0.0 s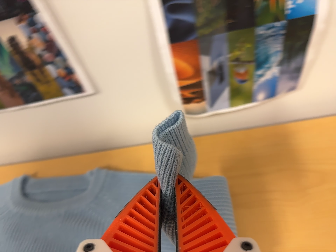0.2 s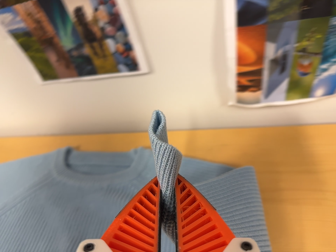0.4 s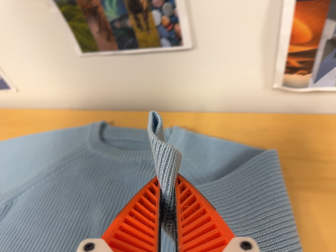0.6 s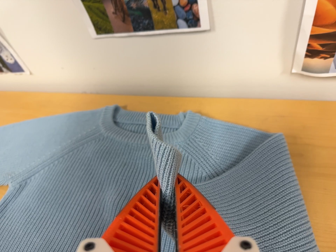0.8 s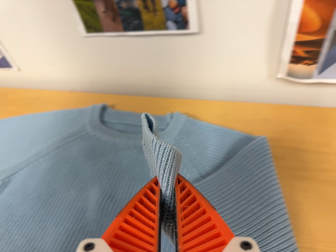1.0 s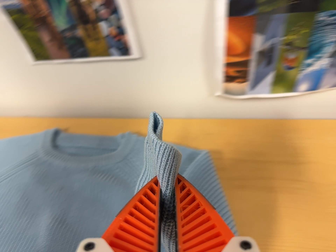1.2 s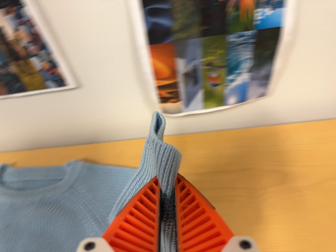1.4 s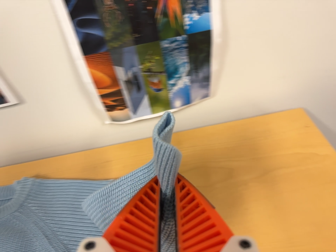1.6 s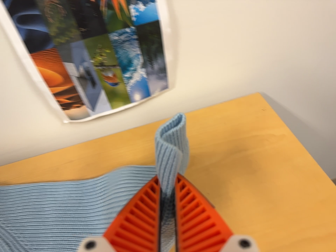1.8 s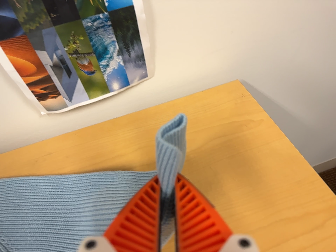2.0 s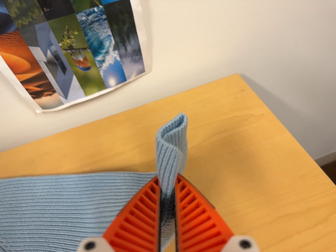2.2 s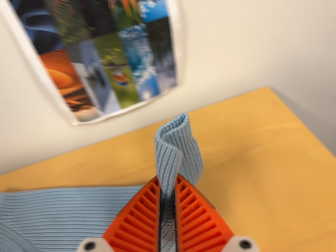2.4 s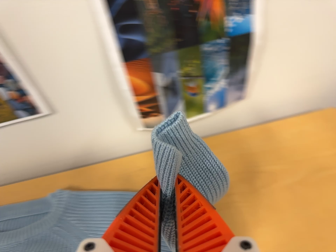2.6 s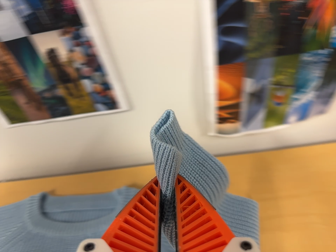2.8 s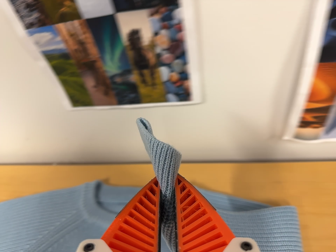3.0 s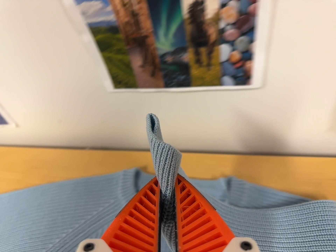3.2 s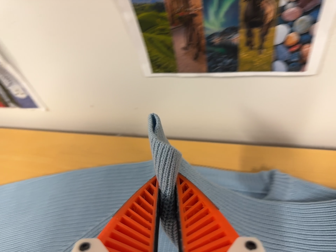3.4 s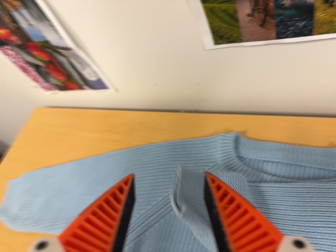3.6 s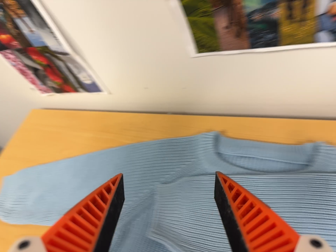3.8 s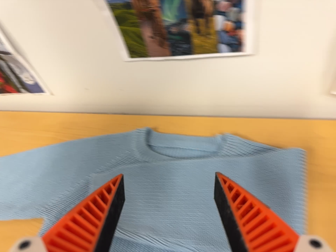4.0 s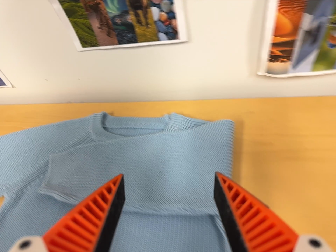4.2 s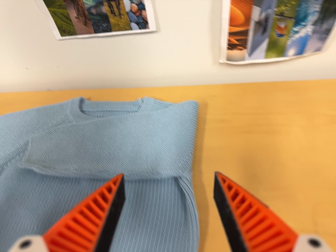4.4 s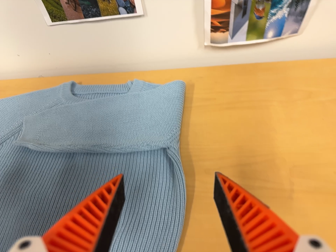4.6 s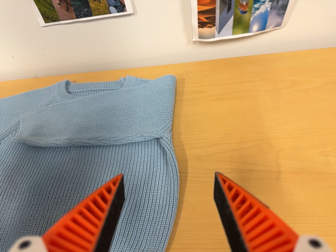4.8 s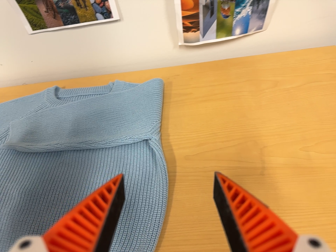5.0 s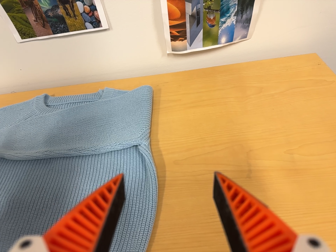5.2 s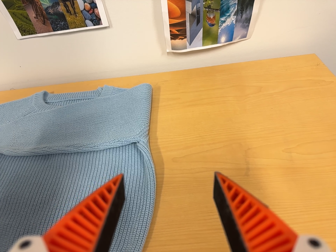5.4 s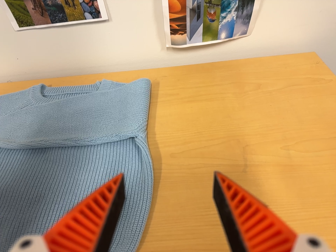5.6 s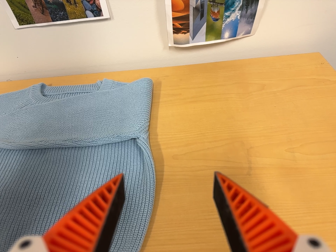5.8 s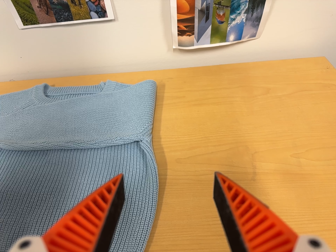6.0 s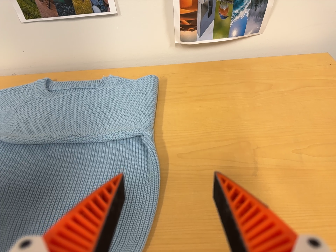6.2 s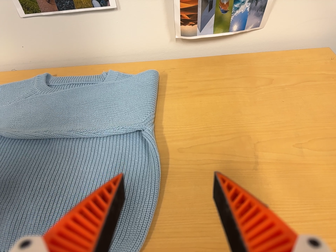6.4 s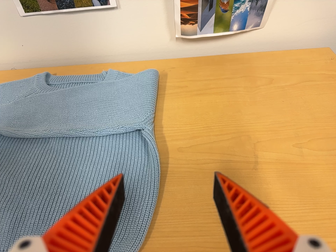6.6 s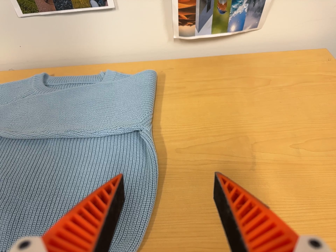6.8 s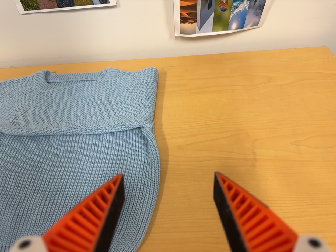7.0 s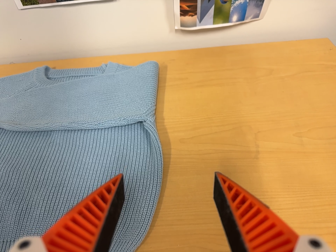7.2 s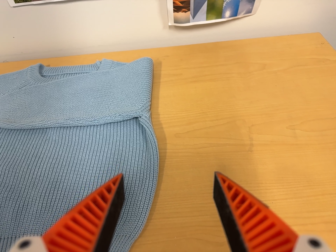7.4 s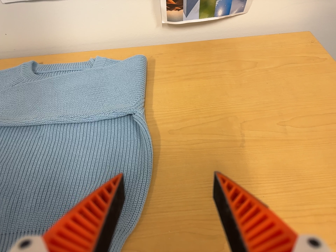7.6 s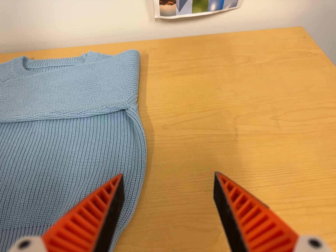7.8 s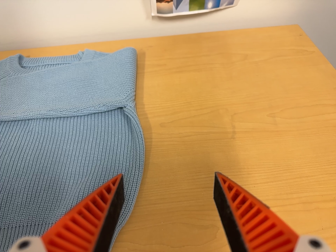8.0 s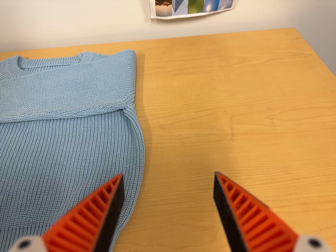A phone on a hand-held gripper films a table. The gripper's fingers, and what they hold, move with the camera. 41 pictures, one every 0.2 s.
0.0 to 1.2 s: The camera shifts only a little, or ends up much as it began.
1.2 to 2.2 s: The camera travels to its right, about 4 cm, so close, fixed things drift to the left. It rolls about its line of sight by about 10 degrees, and the scene rotates counterclockwise.
2.2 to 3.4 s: The camera pans to its left by about 35 degrees. It travels to its left, about 34 cm, so close, fixed things drift to the right. Its aim tips toward the bottom of its view by about 10 degrees, and the scene shifts upward. It rolls about its line of sight by about 20 degrees, and the scene rotates clockwise.
3.4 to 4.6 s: The scene slides to the left, as the camera pans about 25 degrees to its right. It travels backward, toward the bottom of its view and to its right, about 34 cm, so what stands in front gets smaller.
4.6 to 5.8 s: The camera shifts only a little, or ends up much as it began.
5.8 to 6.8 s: The camera keeps its place and its aim.
6.8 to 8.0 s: The camera shifts only a little, or ends up much as it began.
The film runs forward here.
